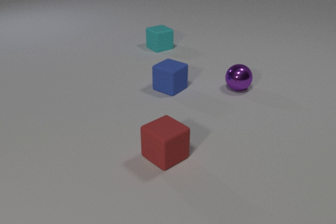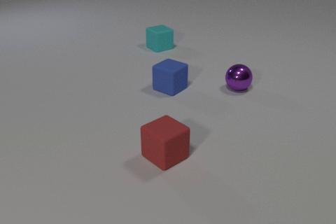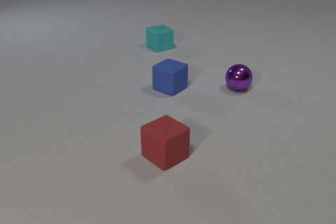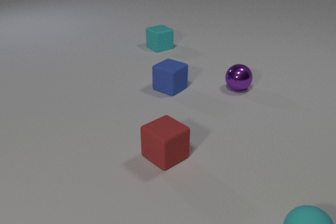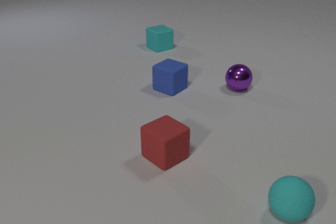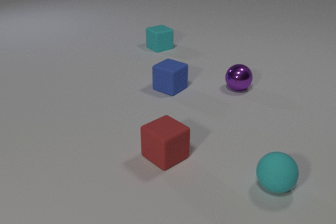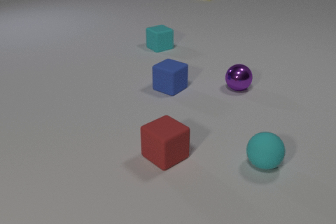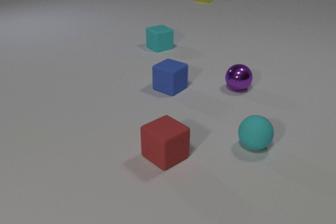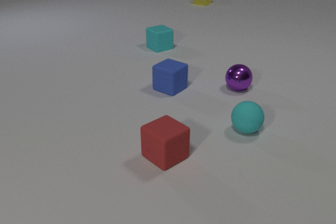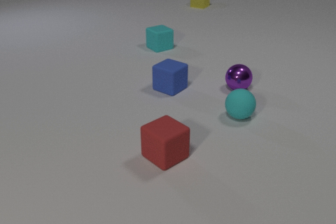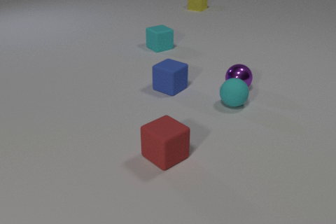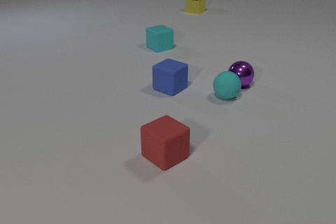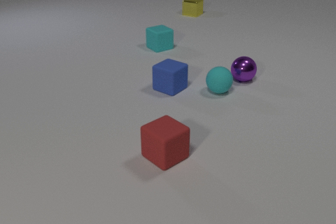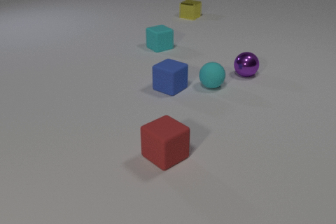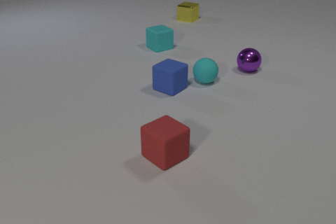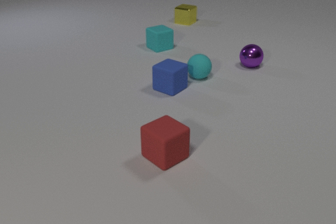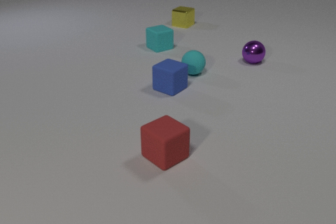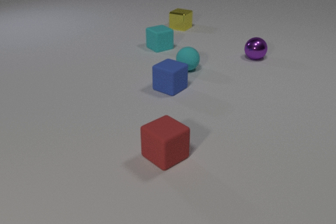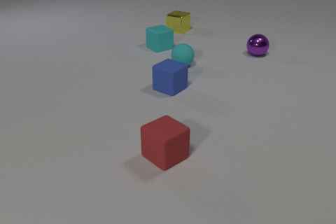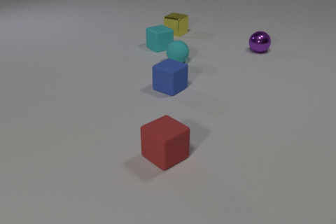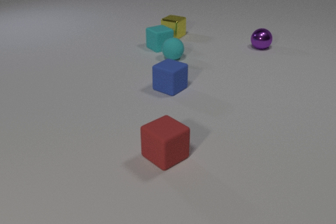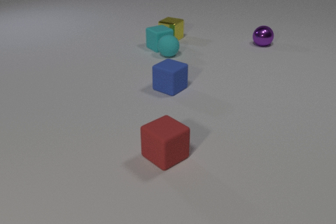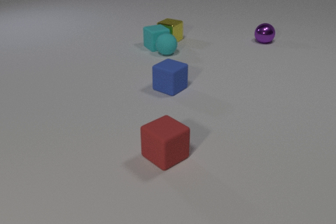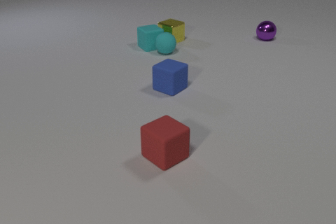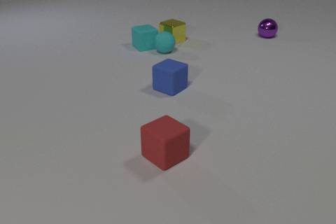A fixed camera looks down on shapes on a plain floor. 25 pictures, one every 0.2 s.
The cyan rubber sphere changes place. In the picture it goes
away from the camera.
The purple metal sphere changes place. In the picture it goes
away from the camera.
0.0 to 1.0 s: The cyan rubber sphere comes in at the bottom edge, rolls away from the camera and to the left.
1.0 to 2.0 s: The cyan rubber sphere rolls away from the camera. The yellow metal cube slides toward the camera.
2.0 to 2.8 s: The cyan rubber sphere rolls away from the camera and to the left. The purple metal sphere rolls away from the camera. The yellow metal cube slides toward the camera. The cyan rubber sphere and the purple metal sphere collide.
2.8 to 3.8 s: The cyan rubber sphere rolls away from the camera and to the left. The purple metal sphere rolls away from the camera. The yellow metal cube slides toward the camera.
3.8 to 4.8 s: The cyan rubber sphere rolls away from the camera and to the left. The purple metal sphere rolls away from the camera. The cyan rubber cube slides to the left. The yellow metal cube slides toward the camera. The cyan rubber sphere and the cyan rubber cube collide. The cyan rubber cube and the yellow metal cube collide.
How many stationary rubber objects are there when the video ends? 2.
What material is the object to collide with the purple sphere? rubber.
What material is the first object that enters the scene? rubber.
